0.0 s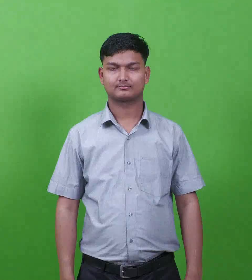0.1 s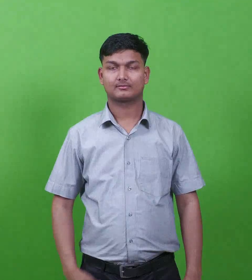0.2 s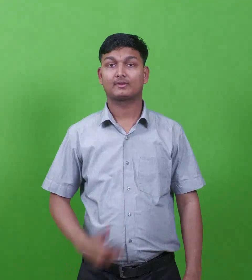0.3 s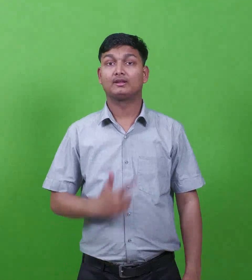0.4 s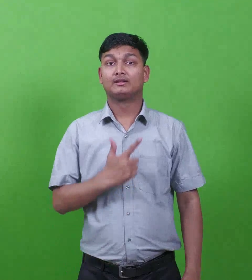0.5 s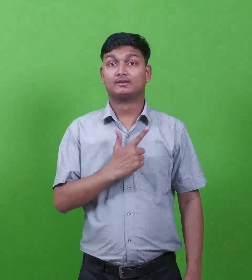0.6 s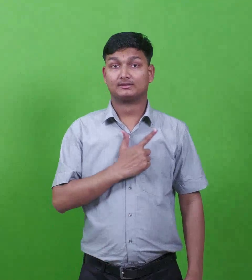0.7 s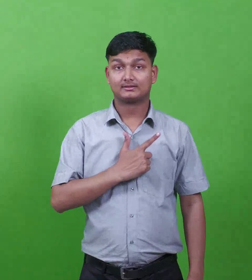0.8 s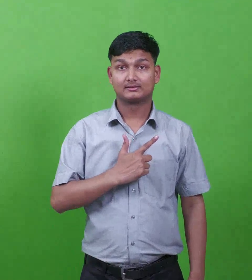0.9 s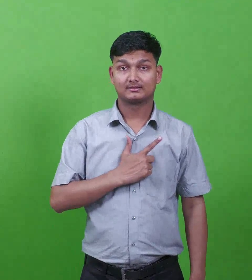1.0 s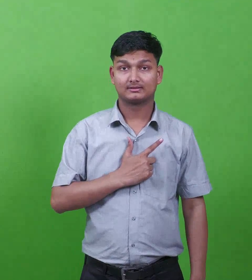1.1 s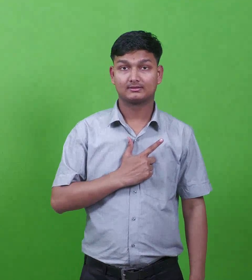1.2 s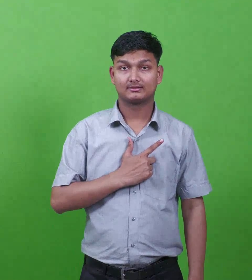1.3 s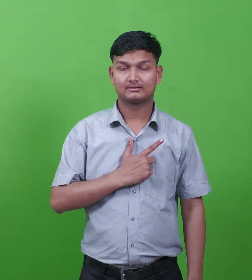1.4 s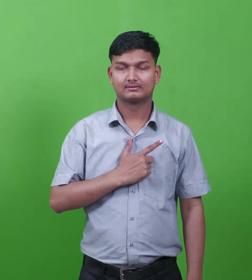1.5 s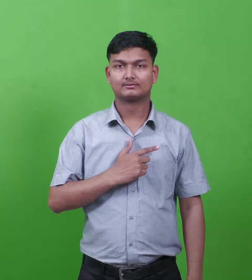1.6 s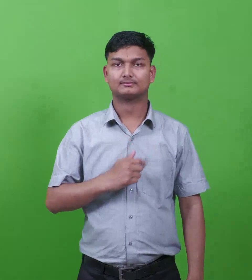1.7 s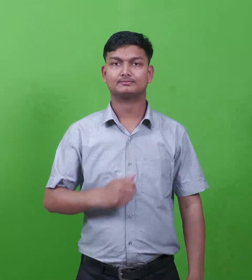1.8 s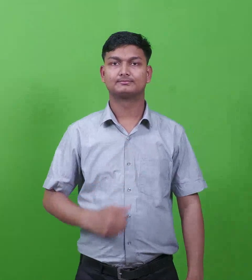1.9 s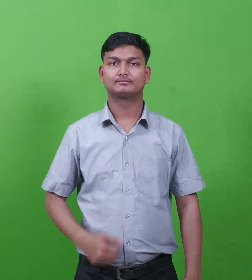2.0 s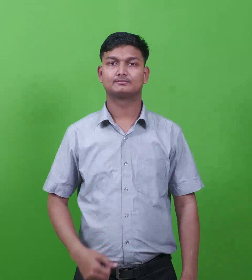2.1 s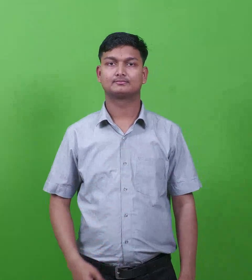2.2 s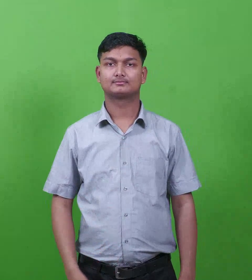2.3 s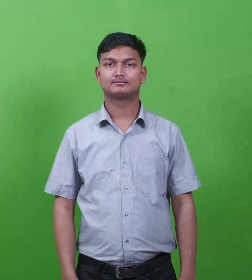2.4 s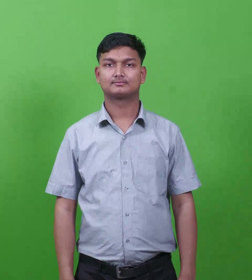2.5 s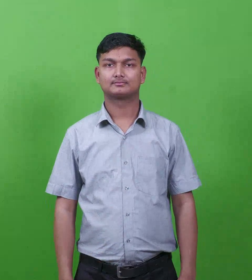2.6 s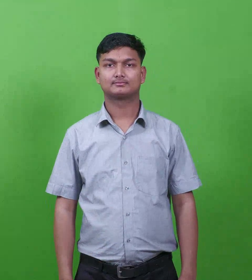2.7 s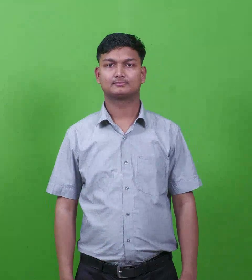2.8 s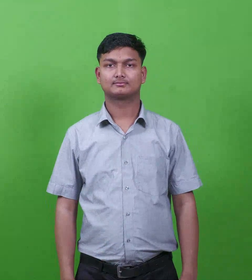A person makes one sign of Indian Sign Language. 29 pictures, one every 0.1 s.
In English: levi
